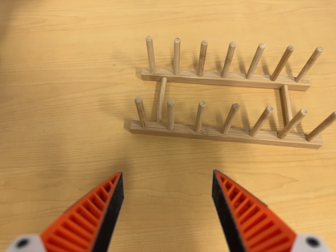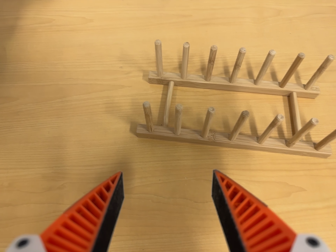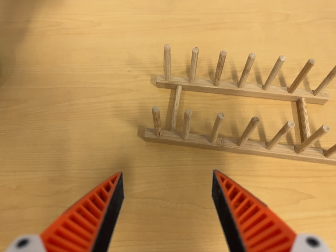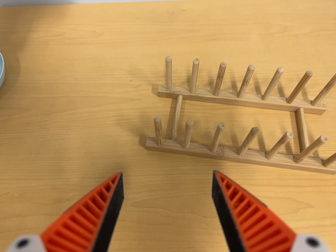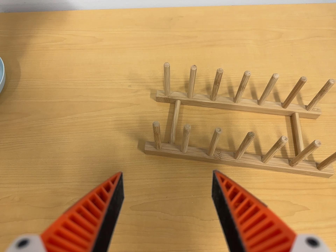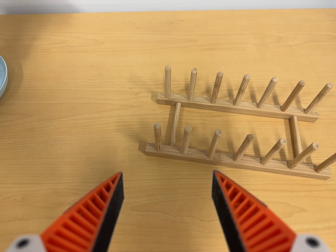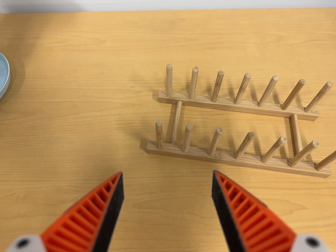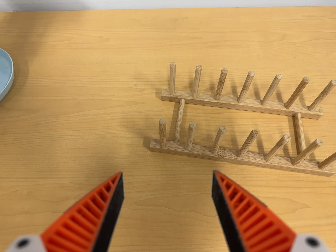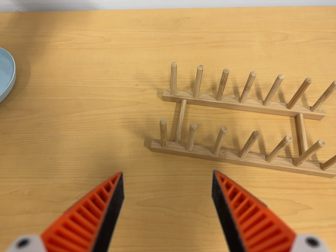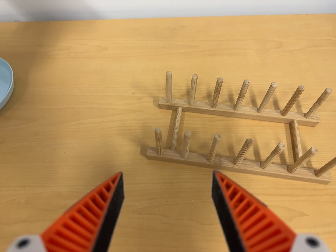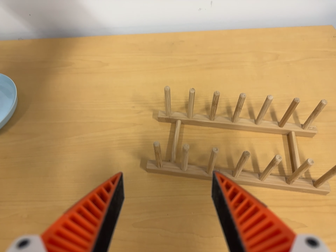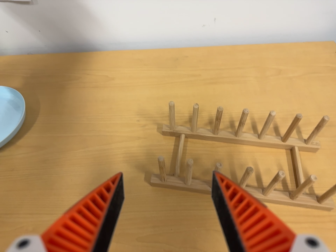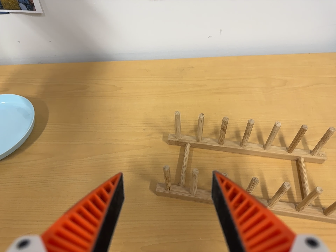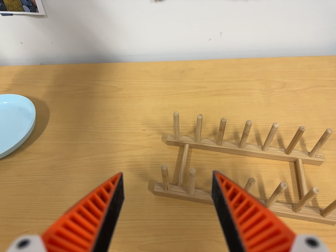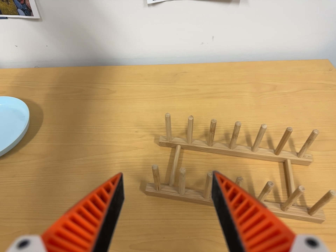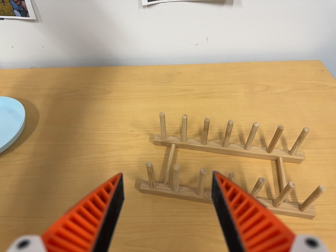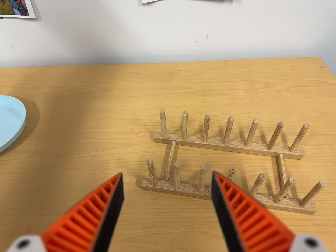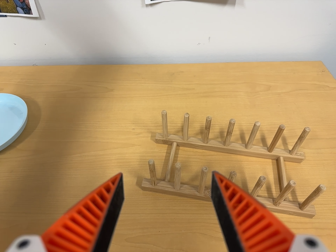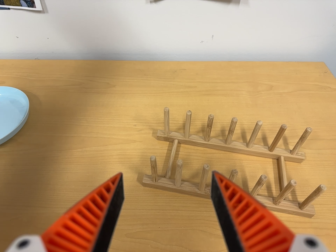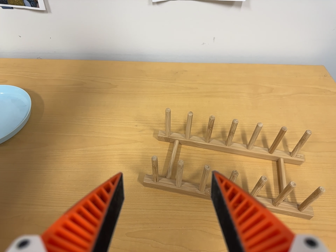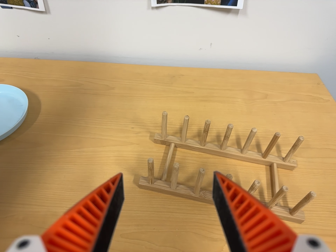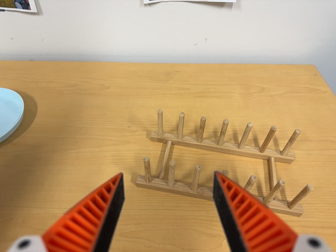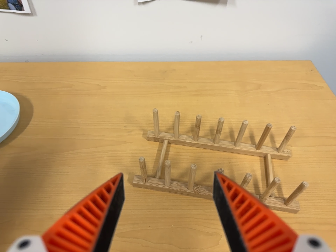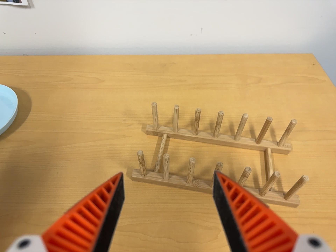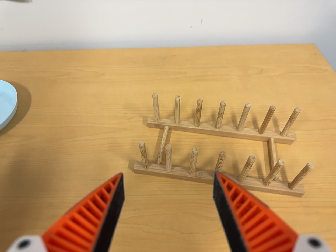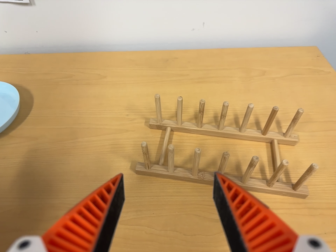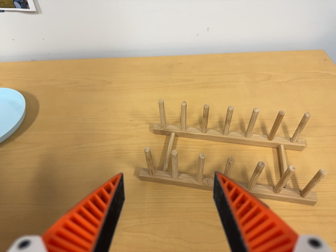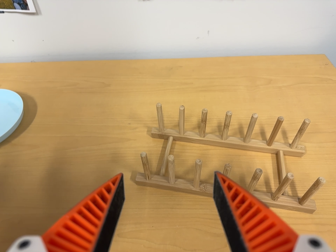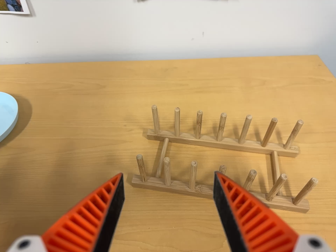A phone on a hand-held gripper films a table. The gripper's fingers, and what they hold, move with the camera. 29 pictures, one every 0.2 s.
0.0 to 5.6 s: The camera travels backward, about 6 cm, so what stands in front gets smaller. Its aim tips toward the top of its view by about 15 degrees, and the scene shifts downward.
The film runs backward here.
